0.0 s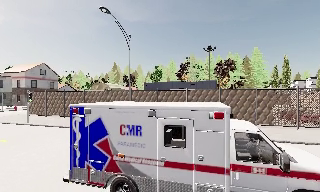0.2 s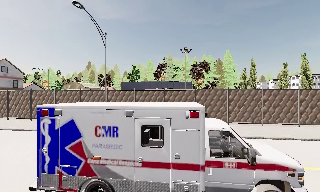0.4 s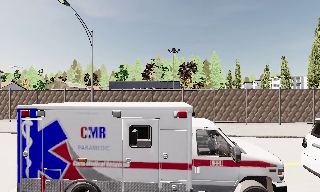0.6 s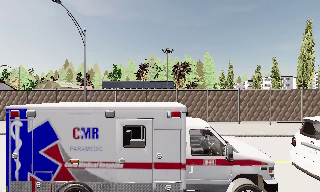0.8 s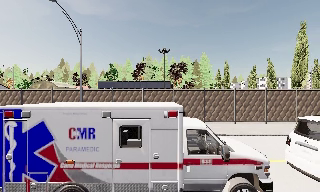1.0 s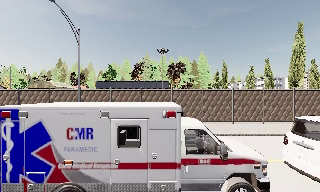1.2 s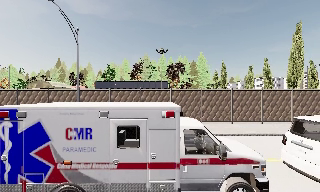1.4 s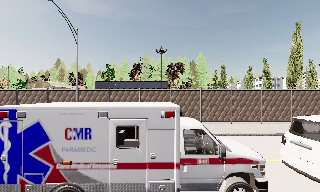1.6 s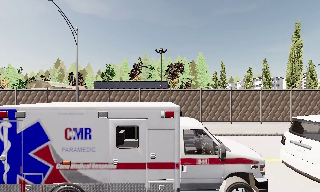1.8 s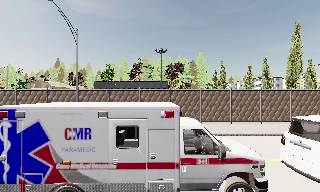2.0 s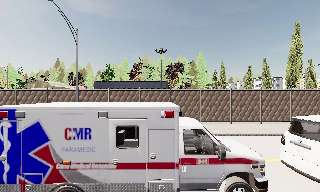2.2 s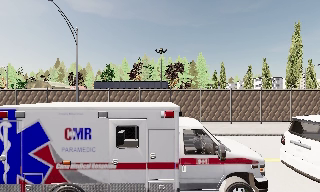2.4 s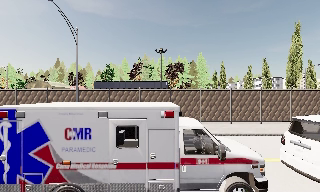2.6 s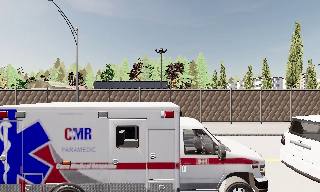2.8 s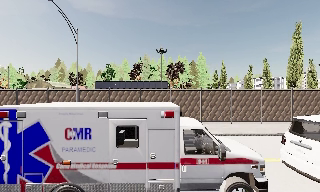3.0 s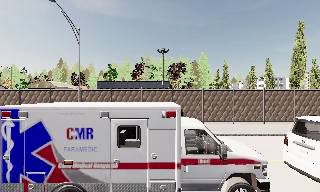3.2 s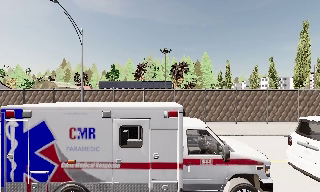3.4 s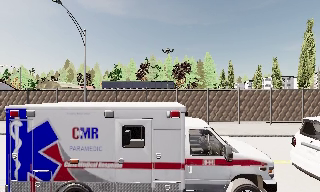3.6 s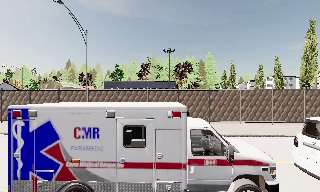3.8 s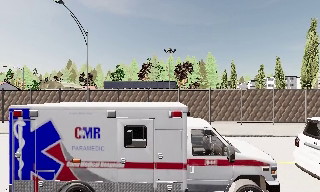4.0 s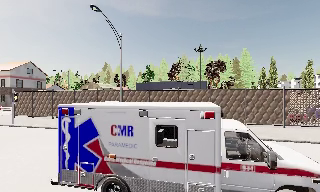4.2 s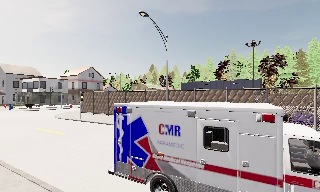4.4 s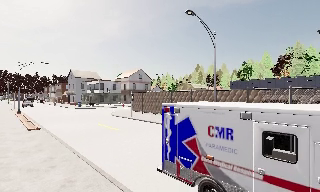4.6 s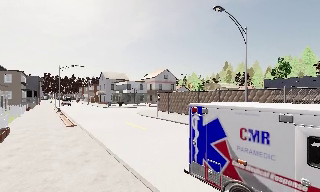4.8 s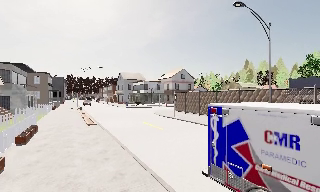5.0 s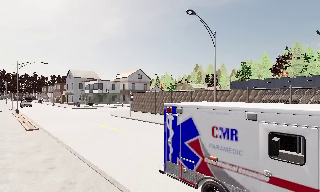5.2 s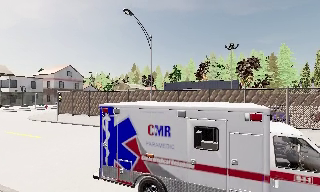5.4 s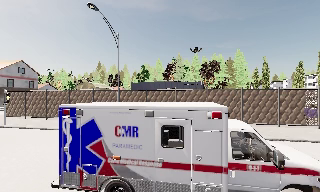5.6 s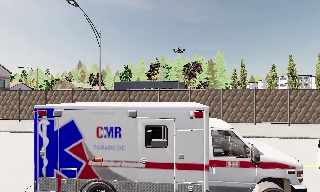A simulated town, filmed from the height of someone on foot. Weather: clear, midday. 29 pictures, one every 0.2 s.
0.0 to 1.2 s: The scene slides to the left, as the camera pans about 15 degrees to its right.
1.2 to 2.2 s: The camera keeps its place and its aim.
2.2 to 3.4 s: The camera shifts only a little, or ends up much as it began.
3.4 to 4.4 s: The camera pans to its left, which is counterclockwise from overhead, by about 45 degrees.
4.4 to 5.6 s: The scene slides to the left, as the camera pans about 40 degrees to its right.
The film runs forward here.
